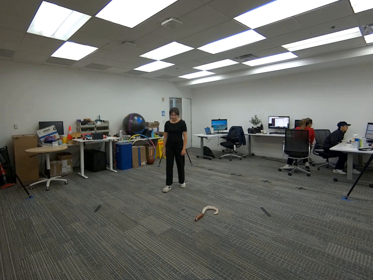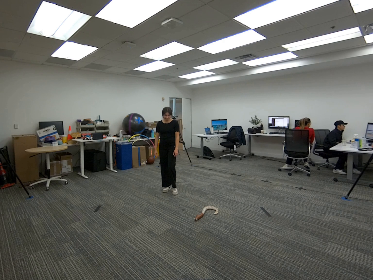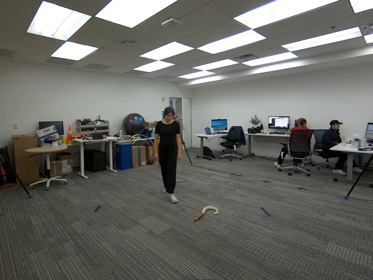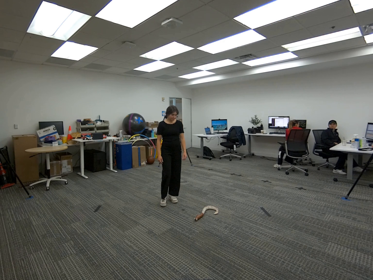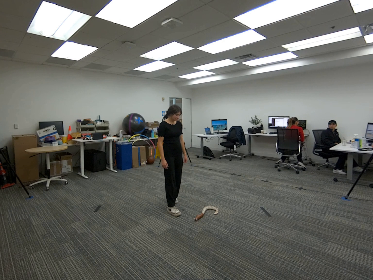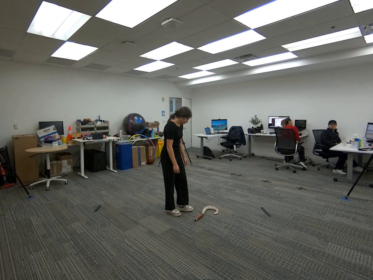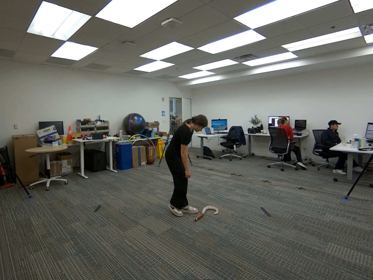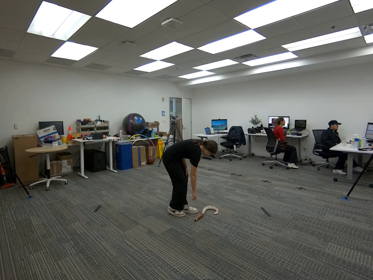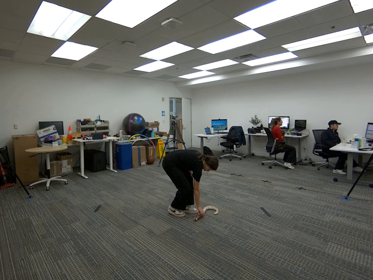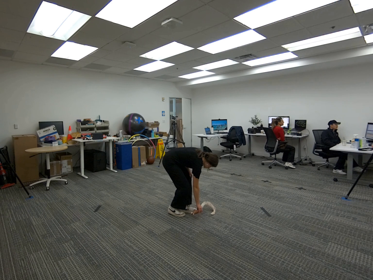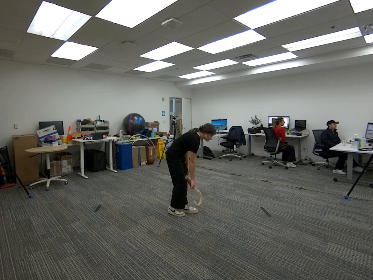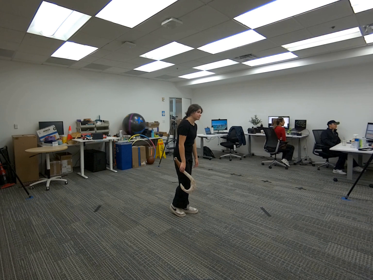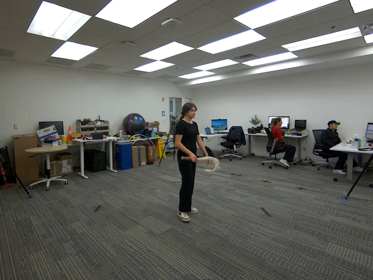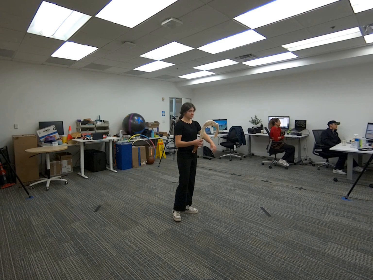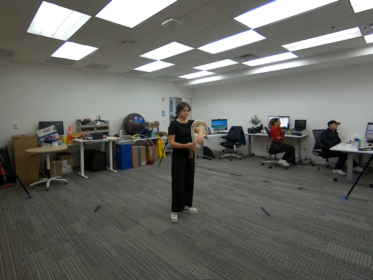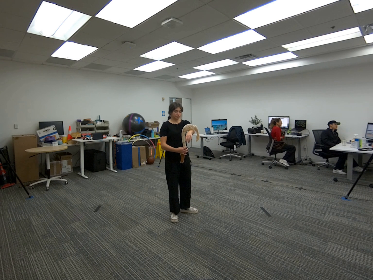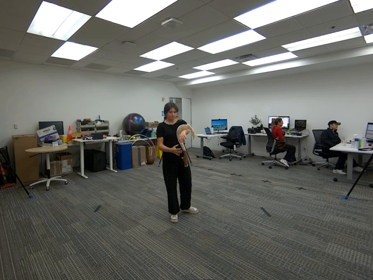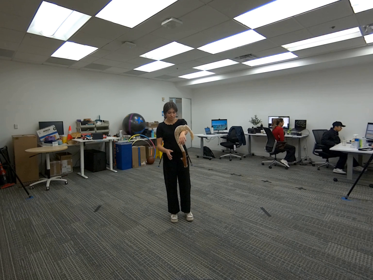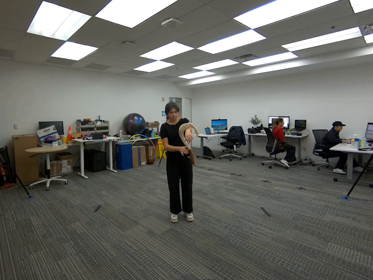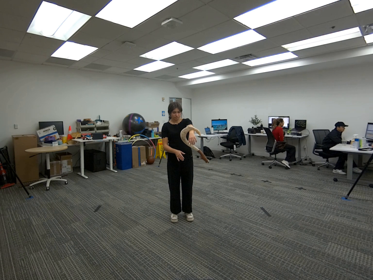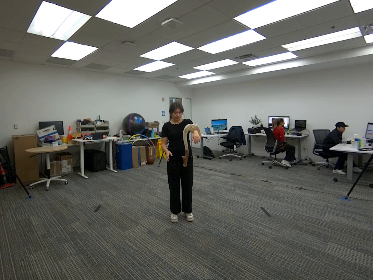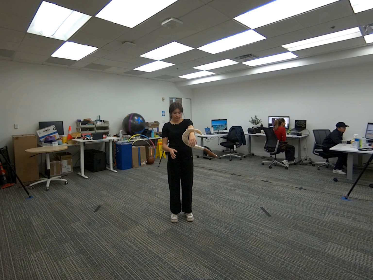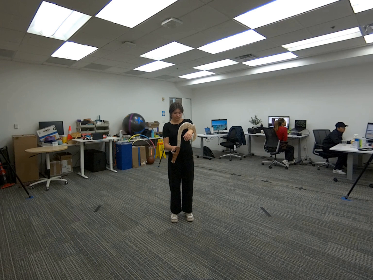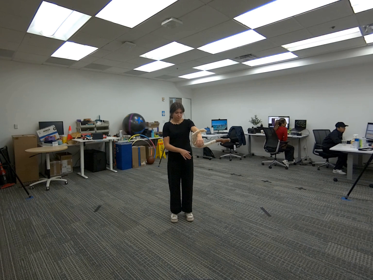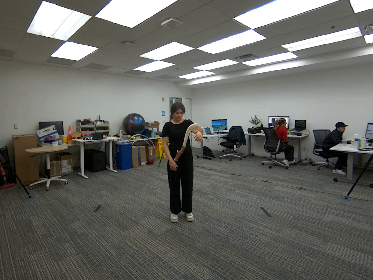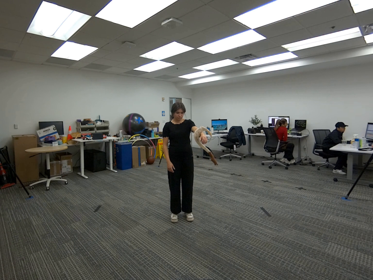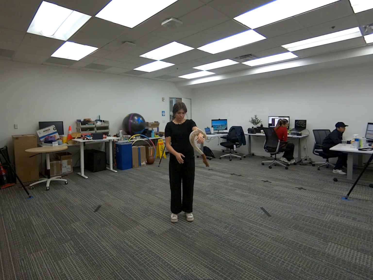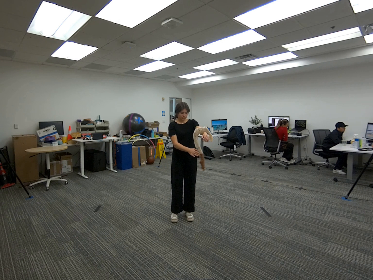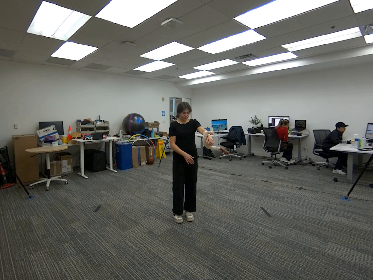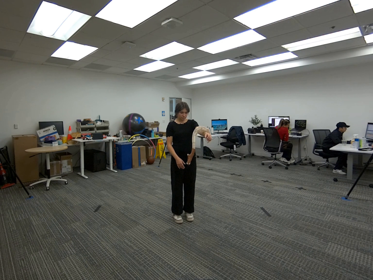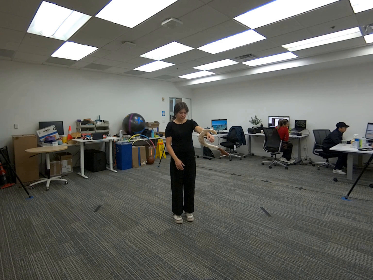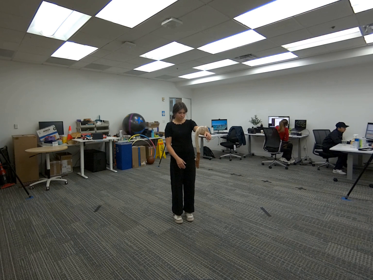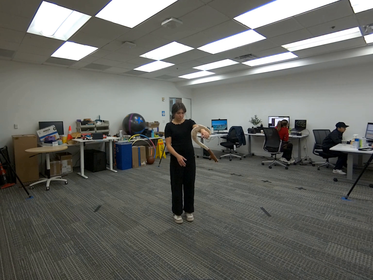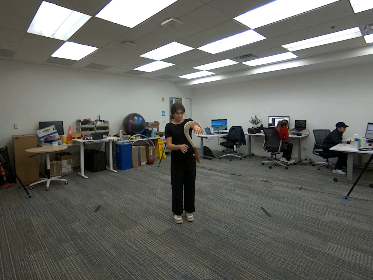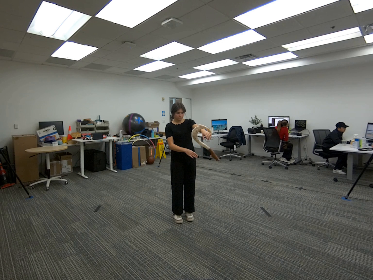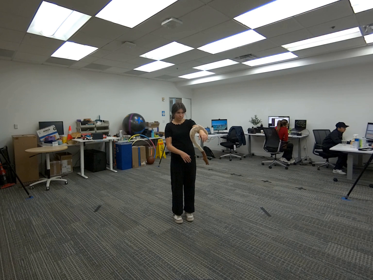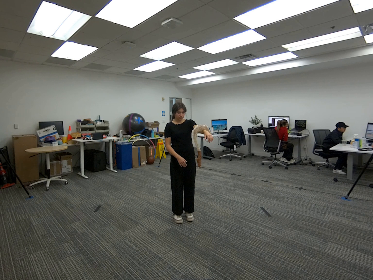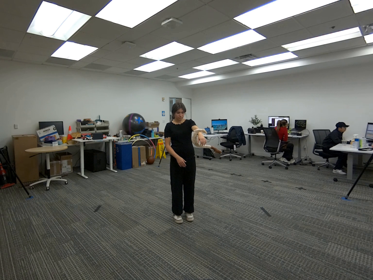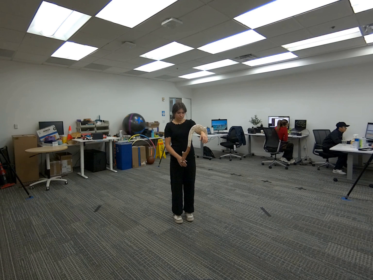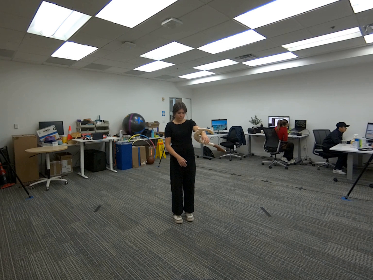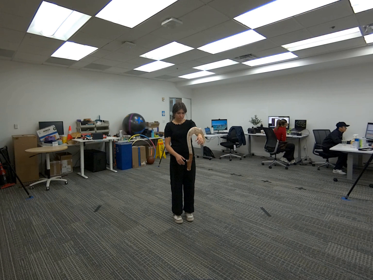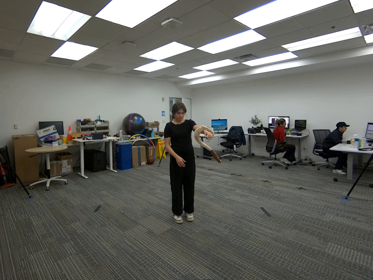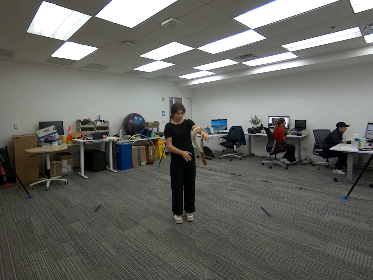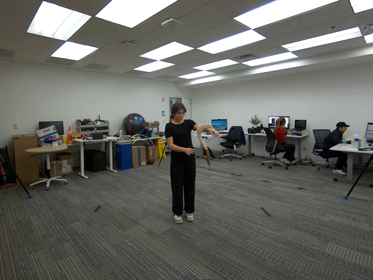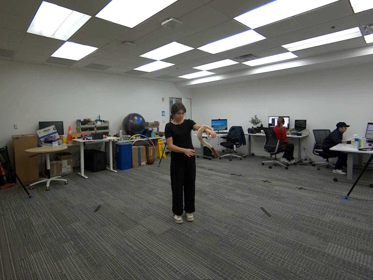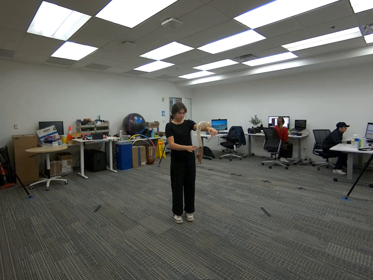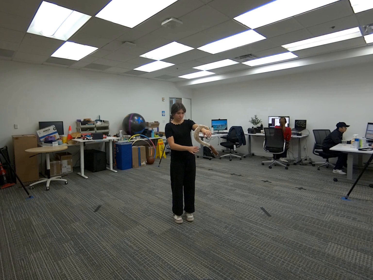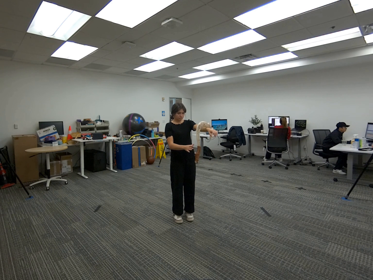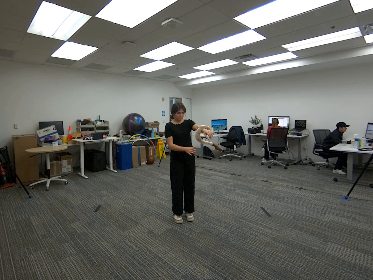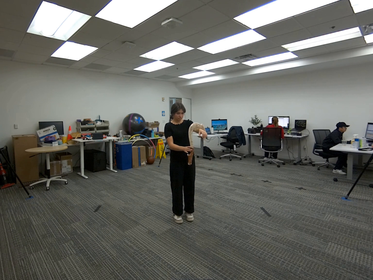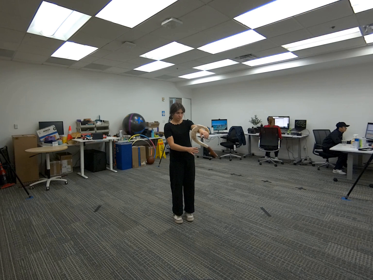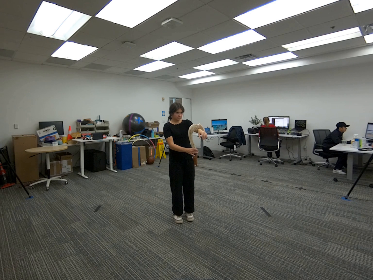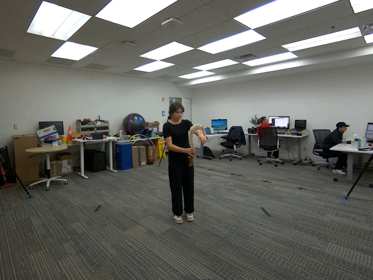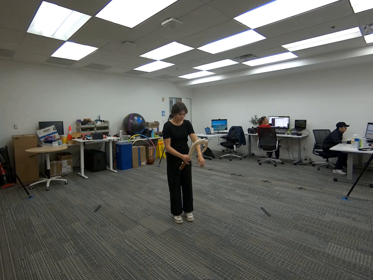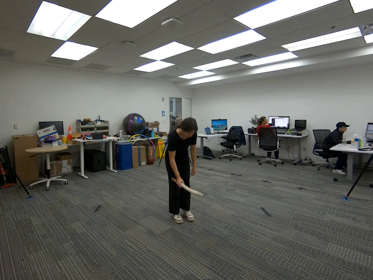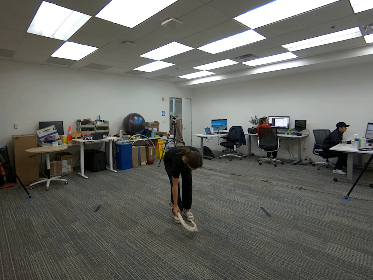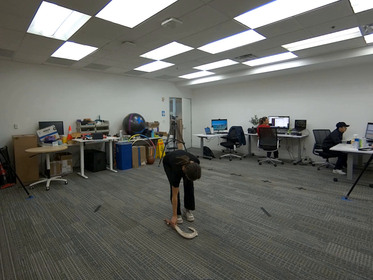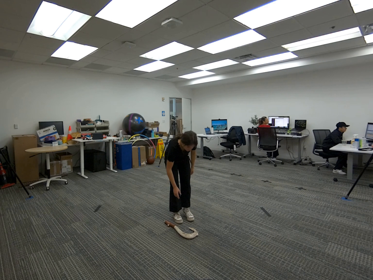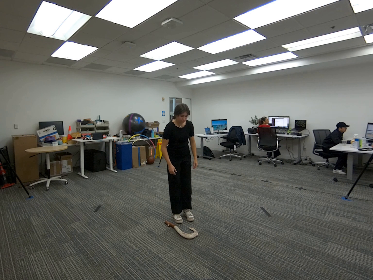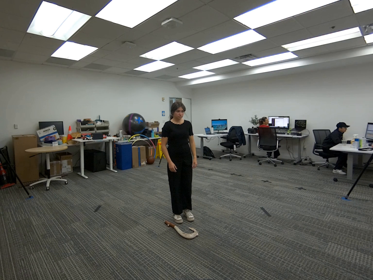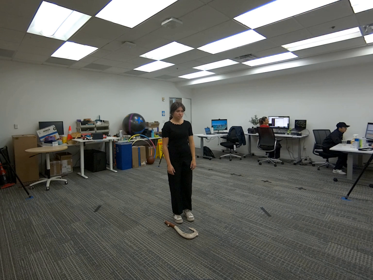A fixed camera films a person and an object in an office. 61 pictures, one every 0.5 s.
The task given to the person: Walk toward the Big Fish Hook lying on the floor. Reach down with your right hand and pick up the hook from the floor. Place the Big Fish Hook over the left wrist, allowing it to hang. Use your right hand to push the hanging hook to initiate the swinging motion. Stop swinging and with your right hand, place the hook on the floor.
